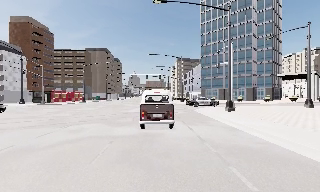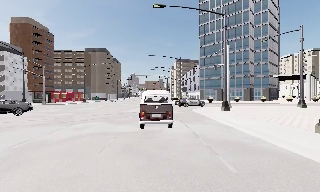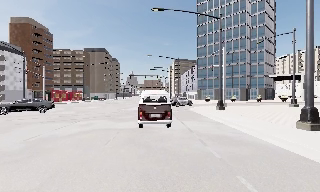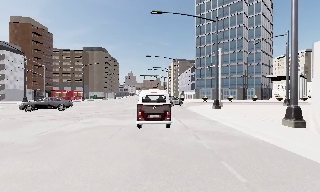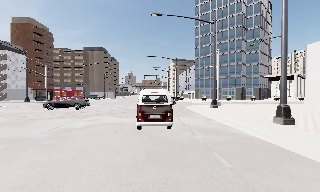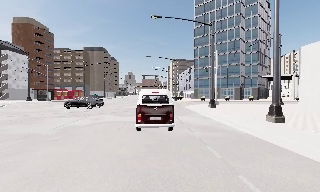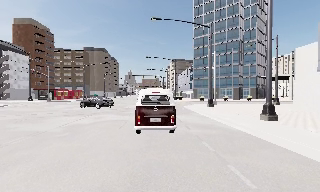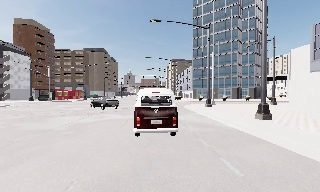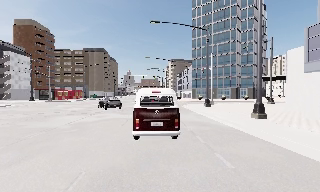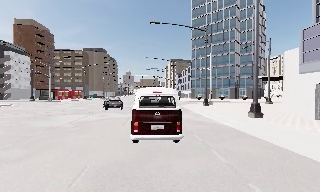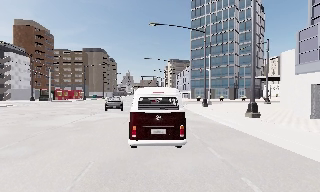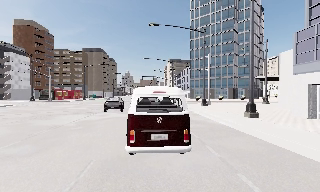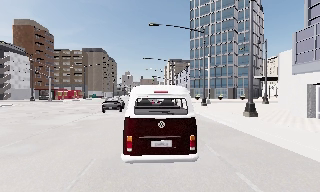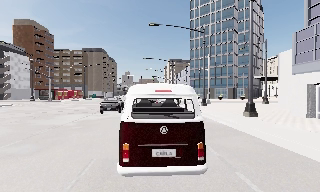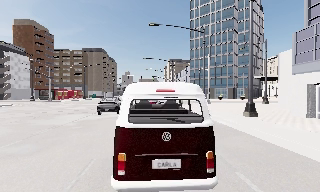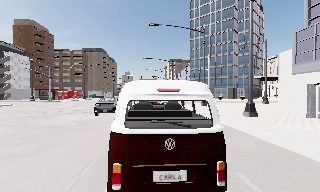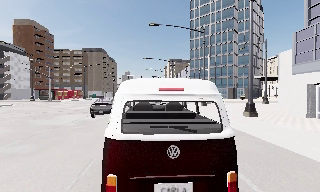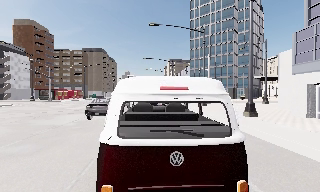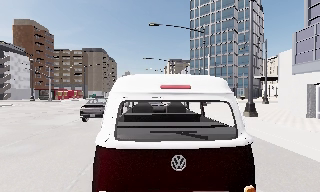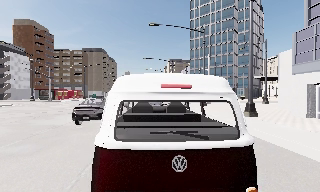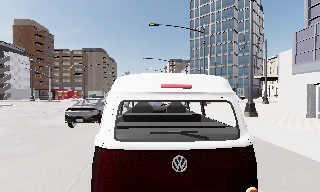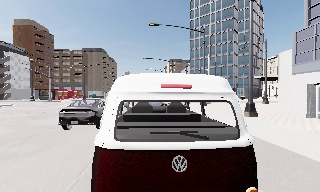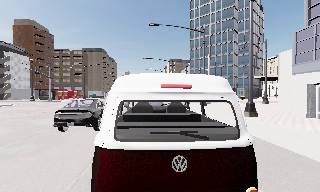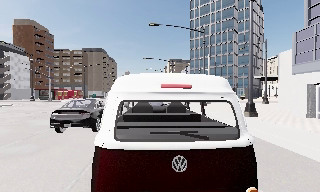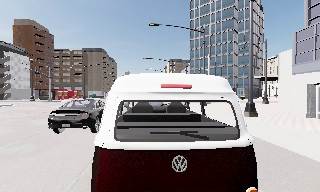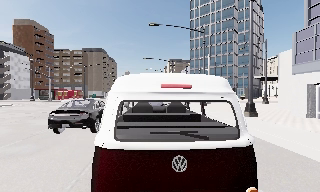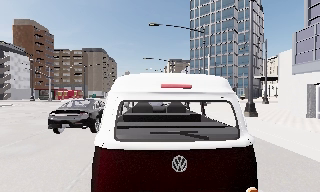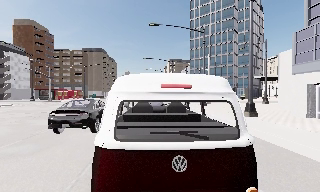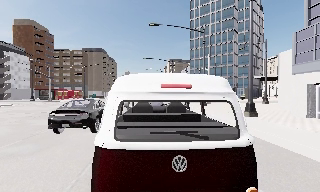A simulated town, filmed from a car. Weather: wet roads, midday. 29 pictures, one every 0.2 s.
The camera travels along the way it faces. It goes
backward.
0.0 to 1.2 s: The camera travels backward, about 4 m, so what stands in front gets smaller.
1.2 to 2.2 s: The camera travels backward, about 1.5 m, so what stands in front gets smaller. It loses speed.
2.2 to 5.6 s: The camera keeps its place and its aim.
The film runs backward here.
